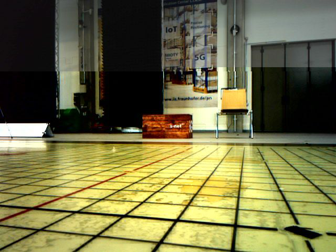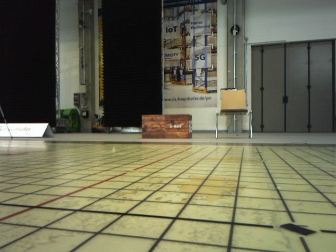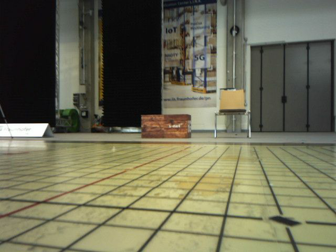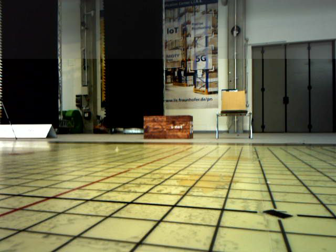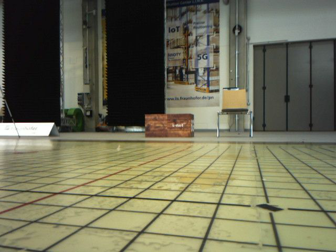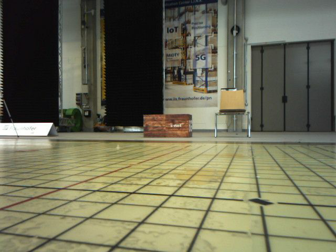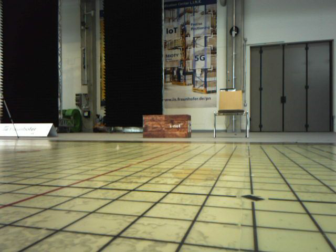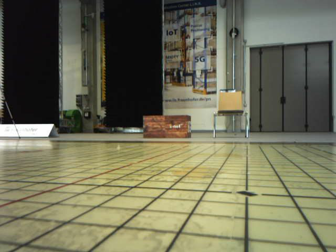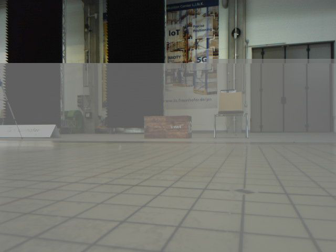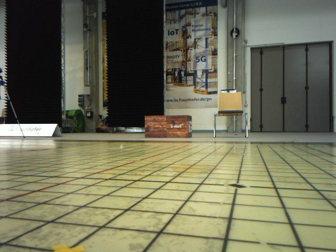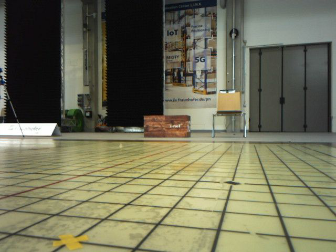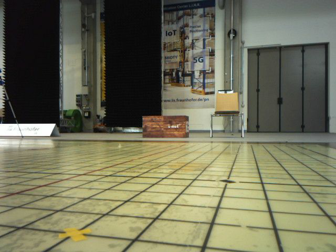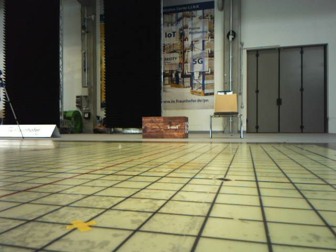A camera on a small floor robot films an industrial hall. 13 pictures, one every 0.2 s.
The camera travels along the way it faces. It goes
backward.
0.0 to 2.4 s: The camera travels backward, about 0.5 m, so what stands in front gets smaller.
The film runs backward here.
